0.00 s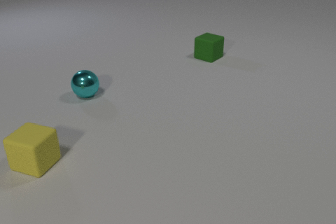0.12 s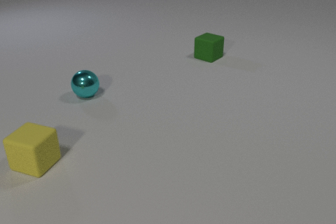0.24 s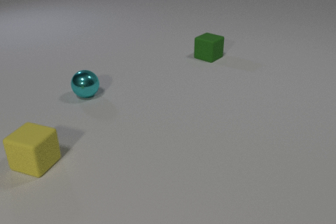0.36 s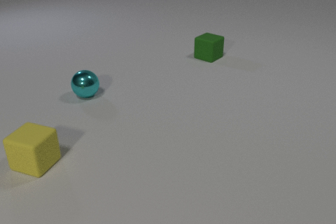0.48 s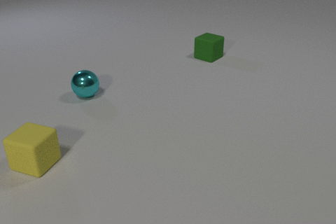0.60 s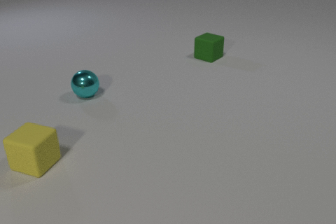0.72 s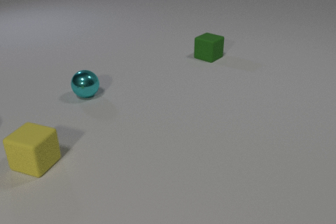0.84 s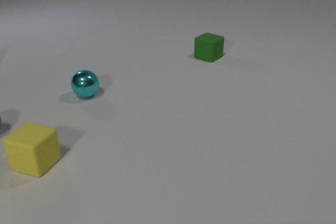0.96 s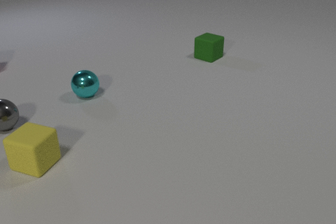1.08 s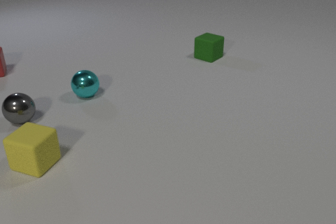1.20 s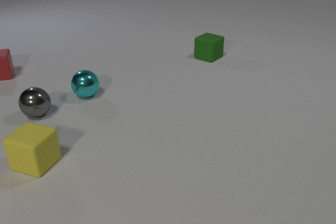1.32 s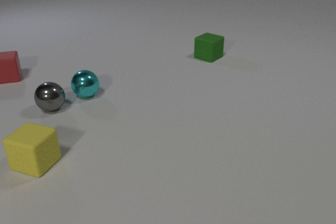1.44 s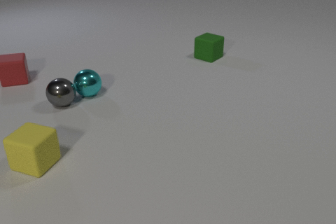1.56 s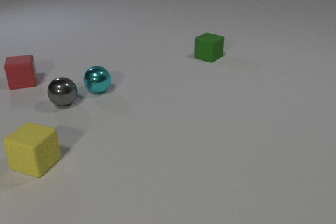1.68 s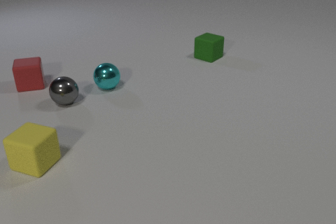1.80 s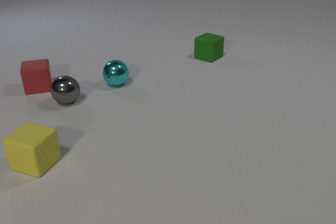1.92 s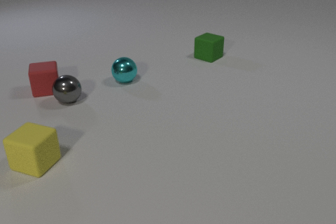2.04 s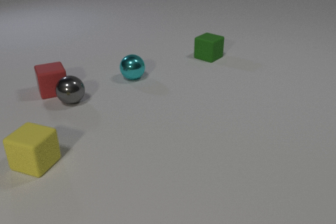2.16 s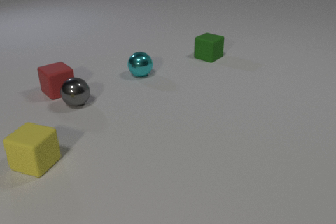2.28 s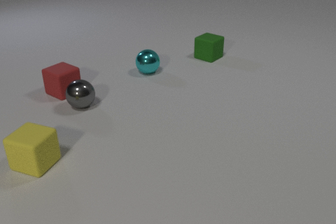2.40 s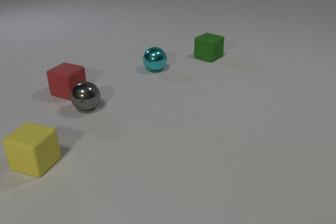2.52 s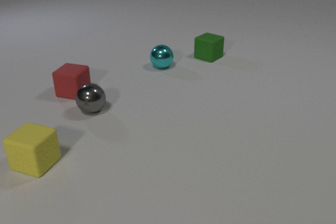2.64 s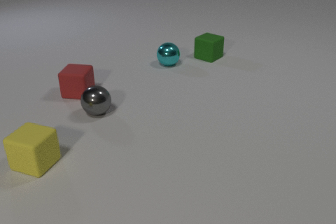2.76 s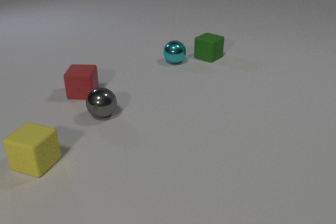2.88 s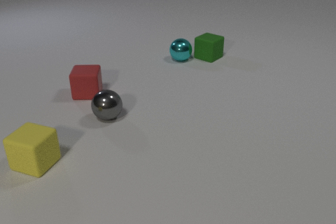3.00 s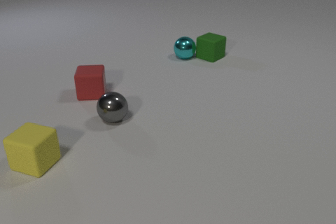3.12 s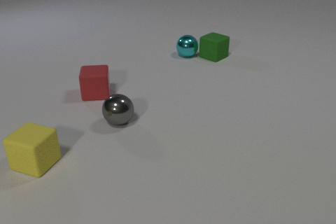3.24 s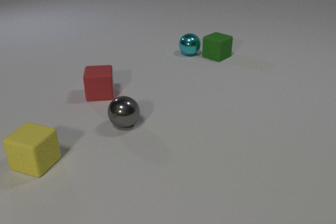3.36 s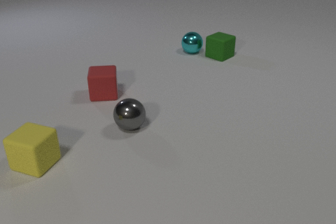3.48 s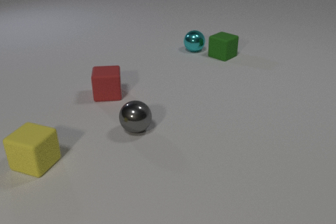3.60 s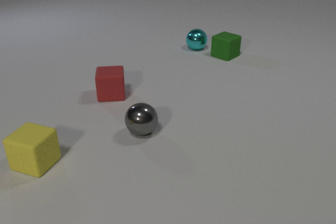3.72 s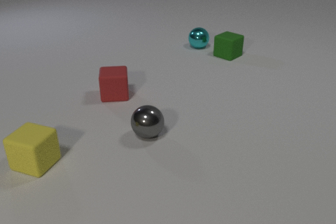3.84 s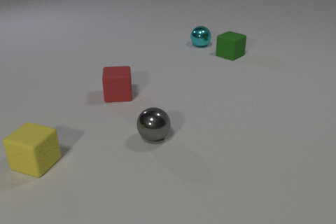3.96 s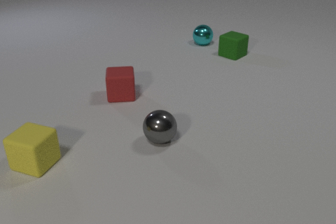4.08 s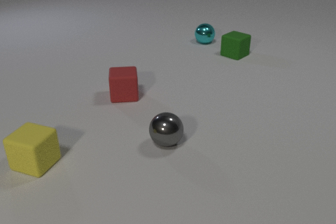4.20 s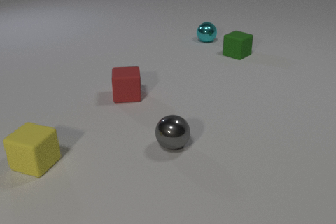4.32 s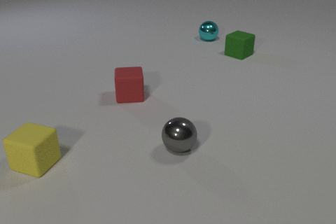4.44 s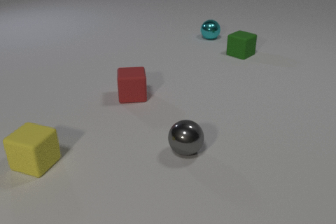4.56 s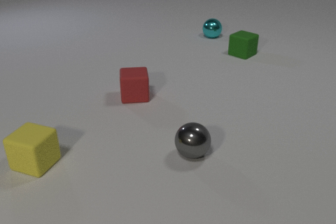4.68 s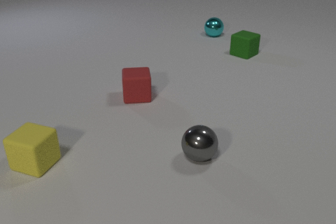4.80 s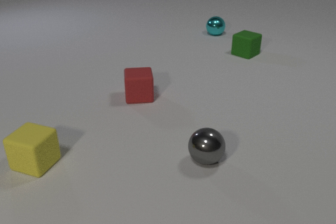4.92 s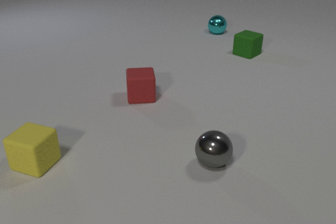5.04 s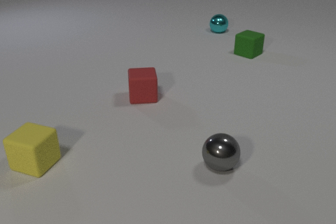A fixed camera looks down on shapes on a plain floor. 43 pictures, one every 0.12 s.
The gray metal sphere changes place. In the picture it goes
to the right.
The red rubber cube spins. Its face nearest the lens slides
to the right.
0.00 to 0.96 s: The gray metal sphere comes in at the left edge, rolls to the right and away from the camera.
0.96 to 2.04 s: The gray metal sphere rolls to the right and away from the camera. The cyan metal sphere rolls to the right and away from the camera. The red rubber cube comes in at the left edge, slides toward the camera and to the right. The gray metal sphere and the cyan metal sphere collide. The gray metal sphere and the red rubber cube collide.
2.04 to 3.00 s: The gray metal sphere rolls toward the camera and to the right. The cyan metal sphere rolls to the right and away from the camera. The red rubber cube slides to the right, spins counterclockwise seen from above by about 75 degrees, its near face sliding to the right. The cyan metal sphere and the green rubber cube collide.
3.00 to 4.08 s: The gray metal sphere rolls to the right and toward the camera. The cyan metal sphere rolls away from the camera and to the right. The green rubber cube slides to the right. The red rubber cube slides to the right.
4.08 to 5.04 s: The gray metal sphere rolls to the right and toward the camera. The cyan metal sphere rolls away from the camera. The green rubber cube slides to the right and away from the camera. The red rubber cube slides to the right.
What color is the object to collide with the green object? cyan.
How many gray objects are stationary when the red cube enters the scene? 0.
What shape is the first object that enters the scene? sphere.
